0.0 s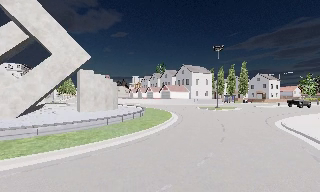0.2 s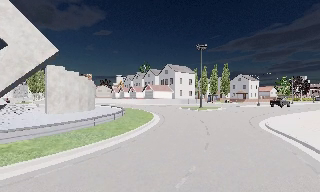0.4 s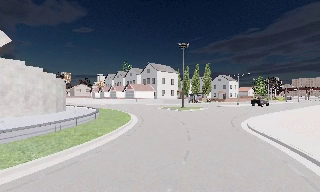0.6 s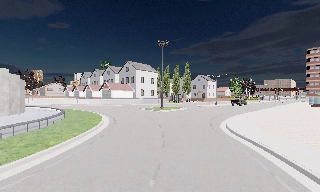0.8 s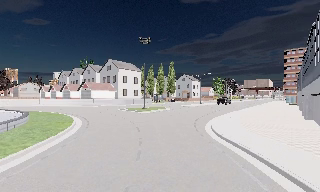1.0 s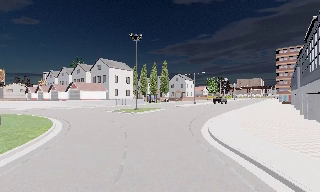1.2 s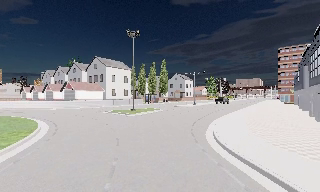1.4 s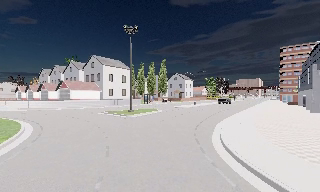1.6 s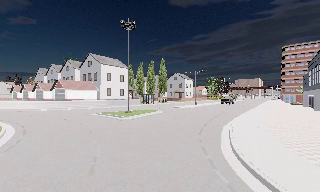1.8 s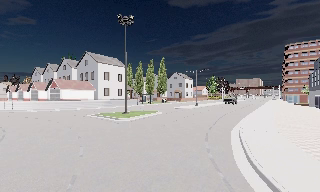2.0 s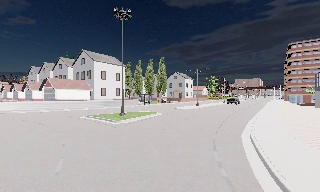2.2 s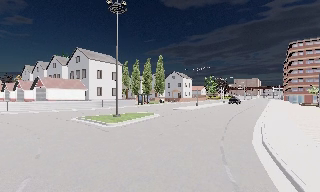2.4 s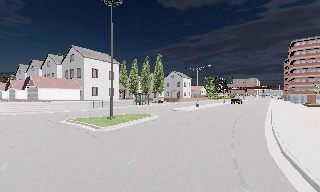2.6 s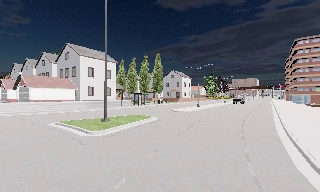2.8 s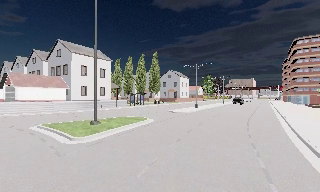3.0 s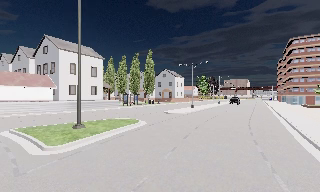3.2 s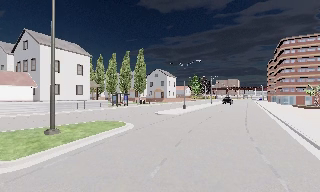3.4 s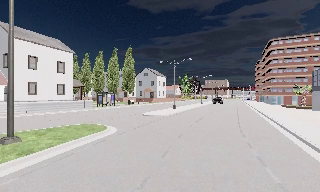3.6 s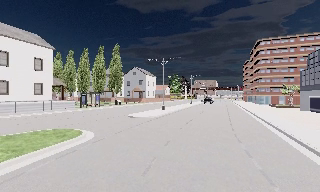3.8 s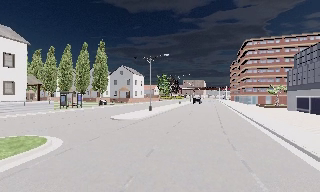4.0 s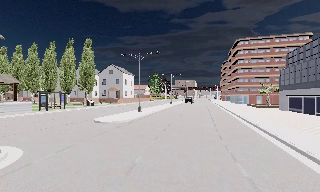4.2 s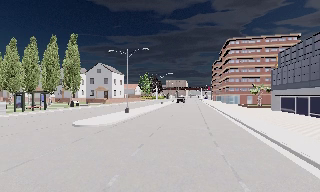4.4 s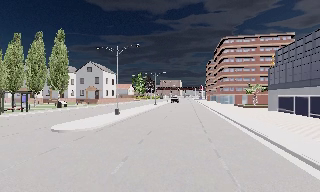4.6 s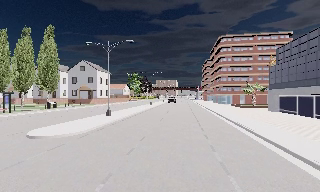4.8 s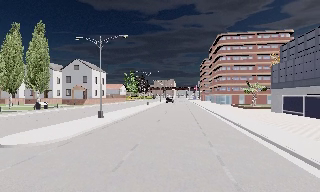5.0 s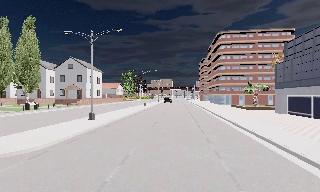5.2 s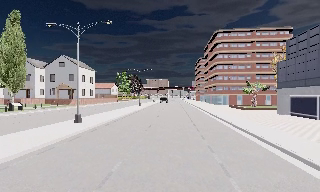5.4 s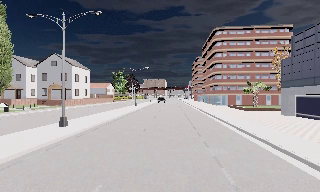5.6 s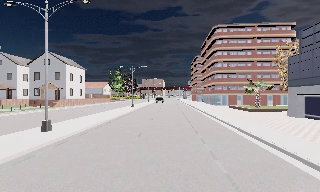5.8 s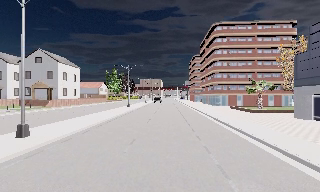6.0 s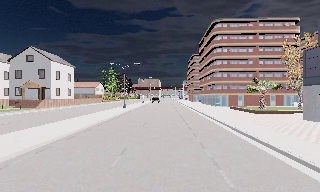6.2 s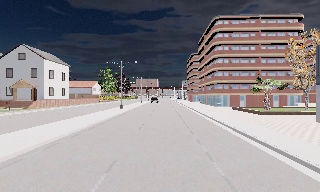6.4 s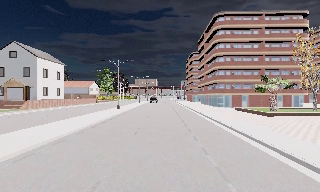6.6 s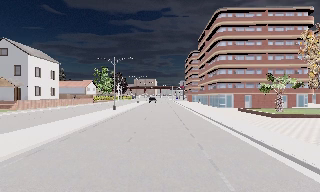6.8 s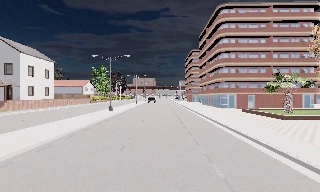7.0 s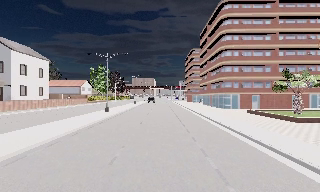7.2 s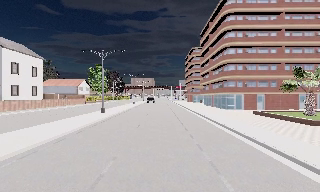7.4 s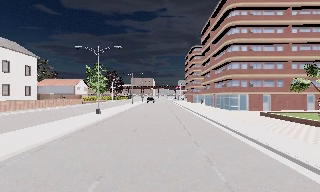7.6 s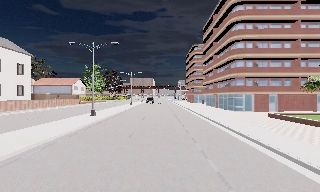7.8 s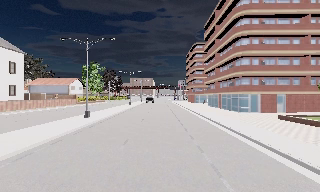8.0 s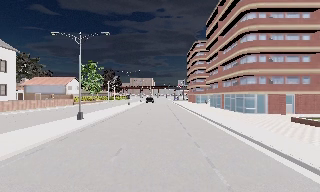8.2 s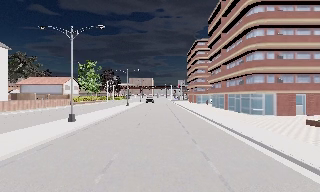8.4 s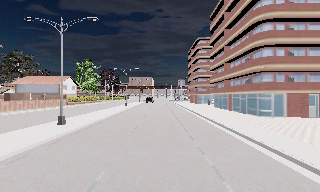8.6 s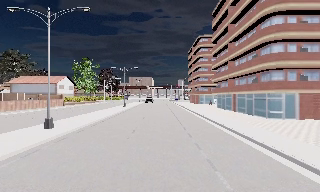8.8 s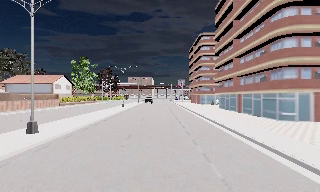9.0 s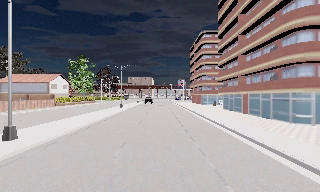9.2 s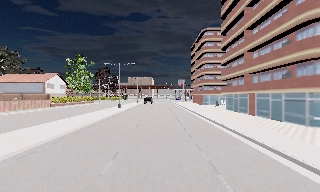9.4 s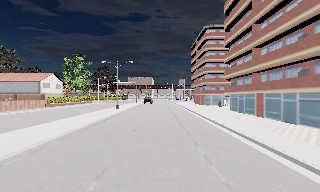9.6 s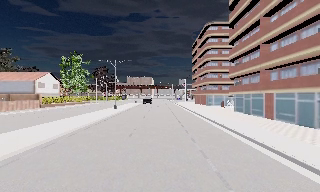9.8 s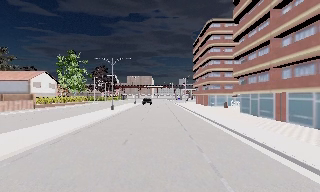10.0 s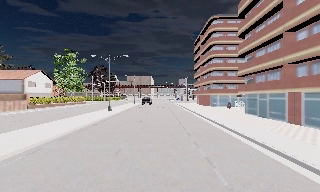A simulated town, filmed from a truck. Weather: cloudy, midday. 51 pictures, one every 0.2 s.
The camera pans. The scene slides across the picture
to the left.
The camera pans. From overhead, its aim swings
clockwise.
0.0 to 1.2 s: The camera swings to its right by about 25 degrees, and the scene slides to the left. It travels forward, about 9 m, so what stands in front looms larger.
1.2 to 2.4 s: The camera travels forward, about 8 m, so what stands in front looms larger.
2.4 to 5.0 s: The camera swings to its right by about 30 degrees, and the scene slides to the left. It travels forward, about 18 m, so what stands in front looms larger.
5.0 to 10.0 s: The camera travels forward, about 35 m, so what stands in front looms larger.
The film runs forward here.
